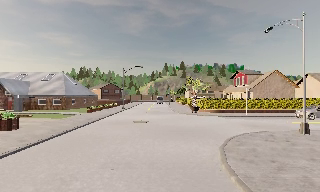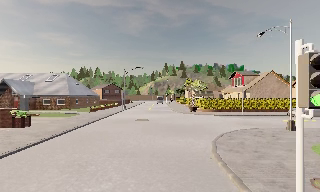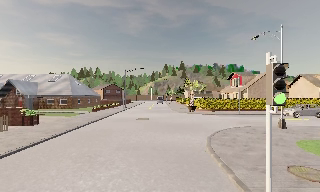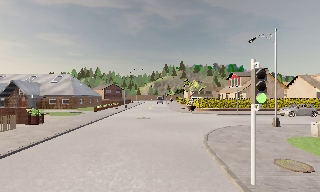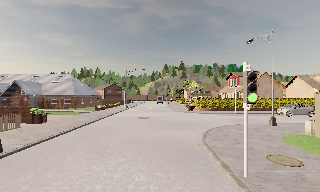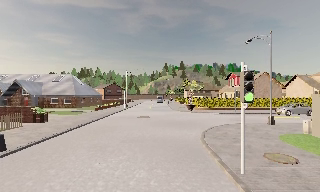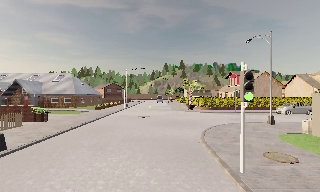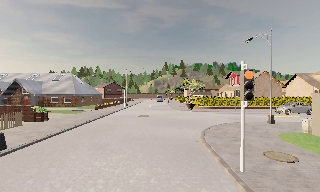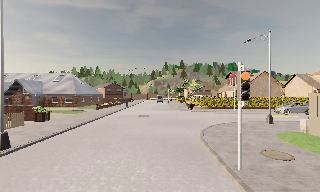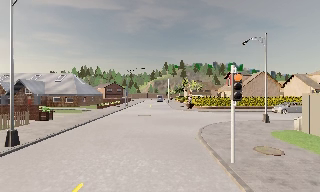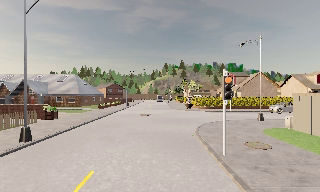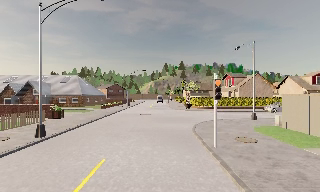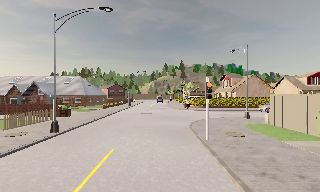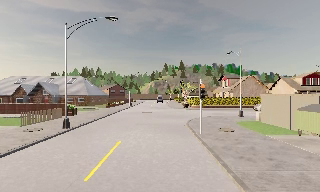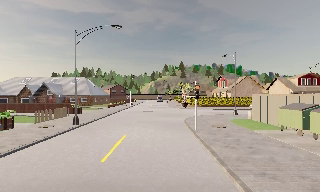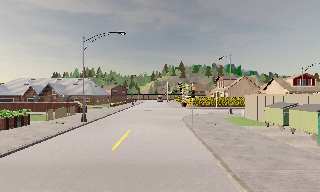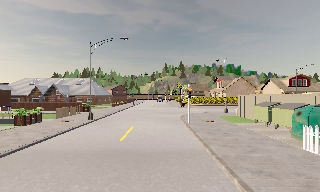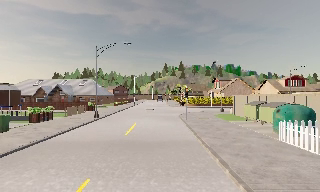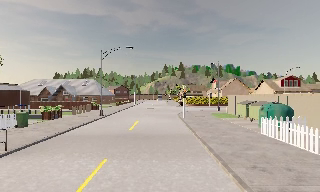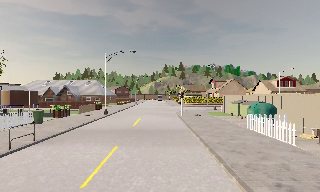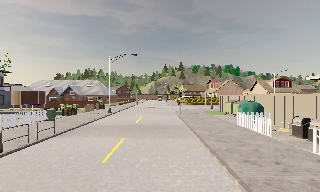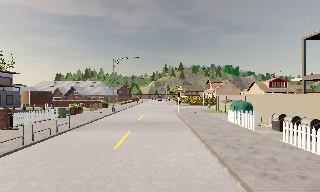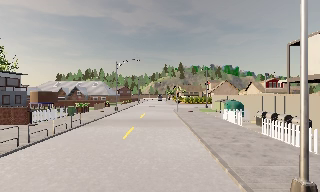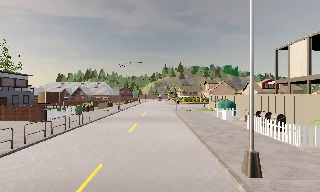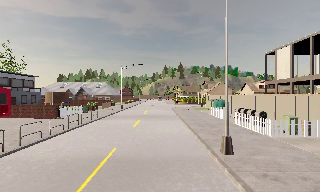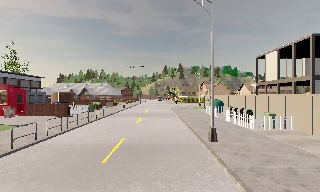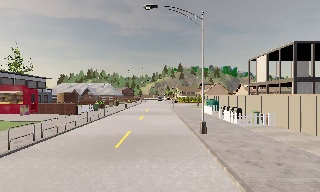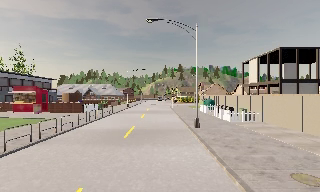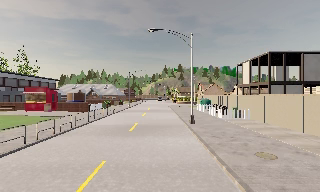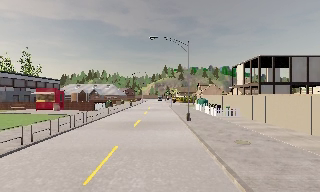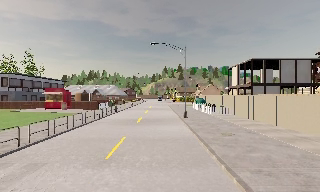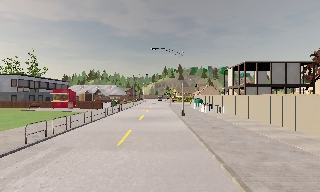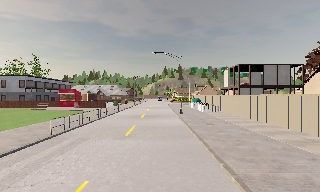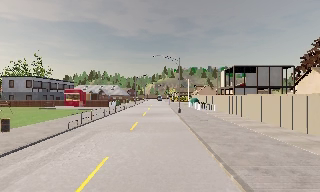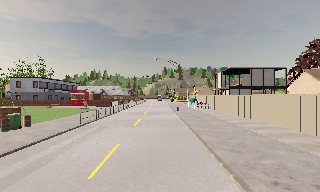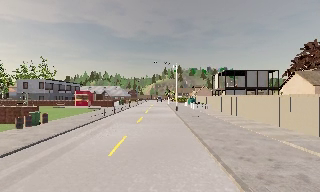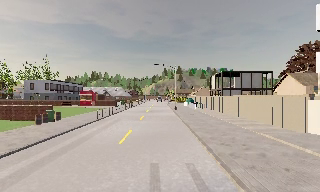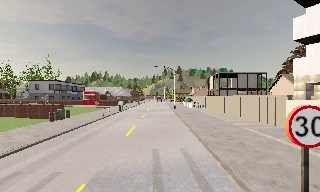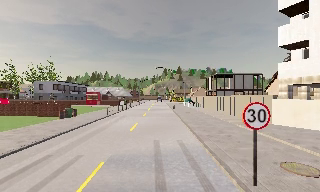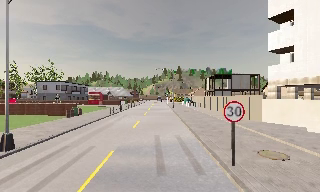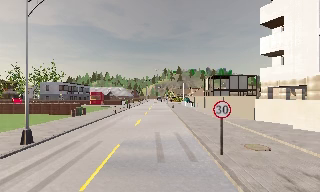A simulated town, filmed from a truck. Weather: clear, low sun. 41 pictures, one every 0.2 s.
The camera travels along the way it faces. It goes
backward.
0.0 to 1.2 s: The camera travels backward, about 3 m, so what stands in front gets smaller. It loses speed.
1.2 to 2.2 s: The camera travels backward, about 2.5 m, so what stands in front gets smaller. It gains speed.
2.2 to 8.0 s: The camera travels backward, about 45 m, so what stands in front gets smaller.
The film runs backward here.
